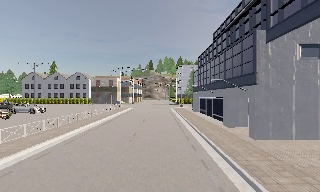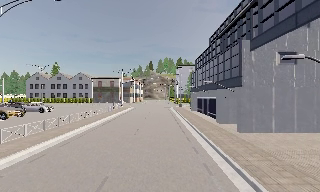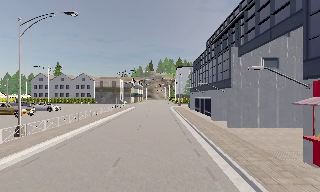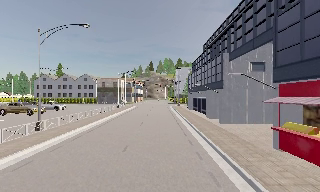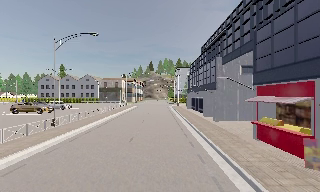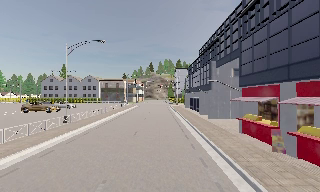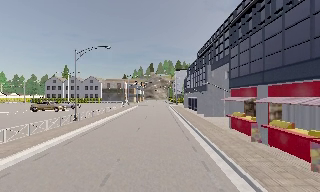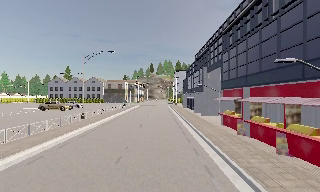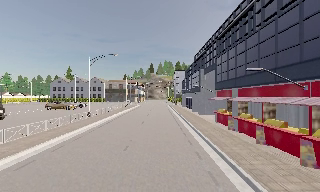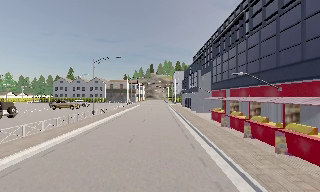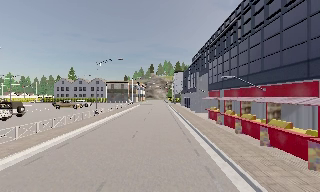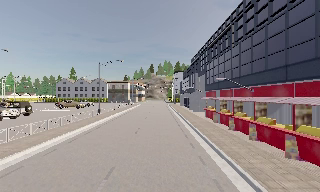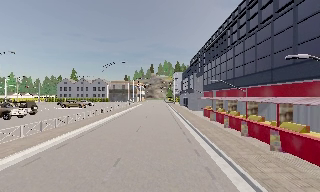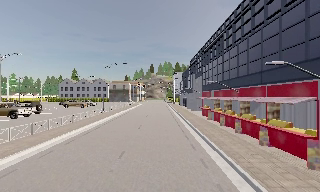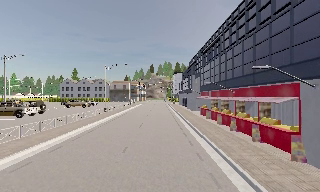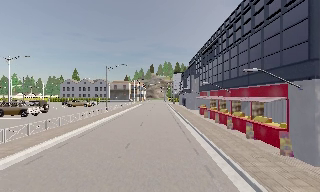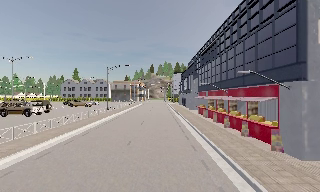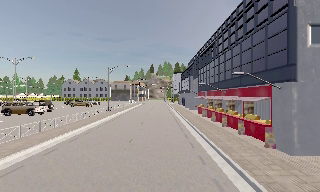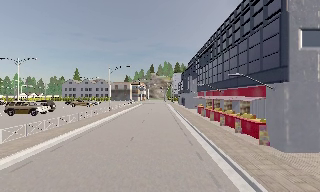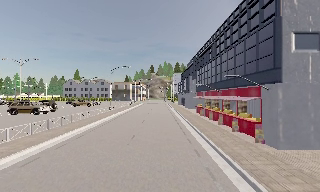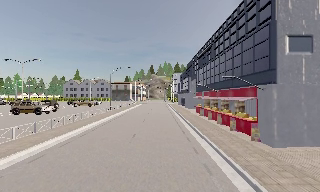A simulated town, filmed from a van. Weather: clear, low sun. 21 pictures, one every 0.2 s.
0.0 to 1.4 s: The camera travels backward, about 12 m, so what stands in front gets smaller.
1.4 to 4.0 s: The camera travels backward, about 10 m, so what stands in front gets smaller. It loses speed.
The film runs backward here.
